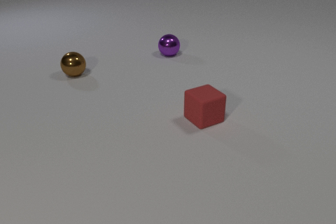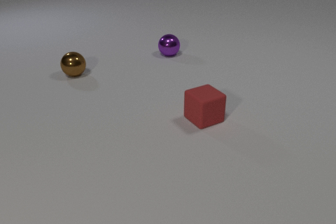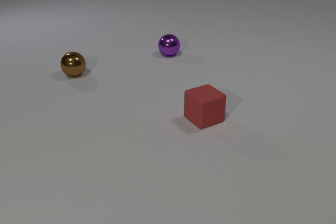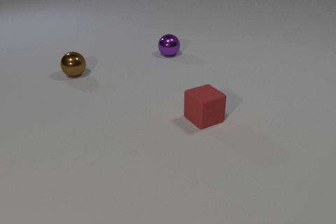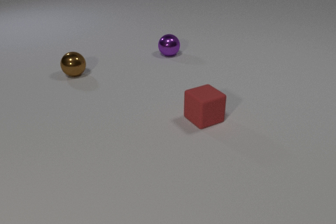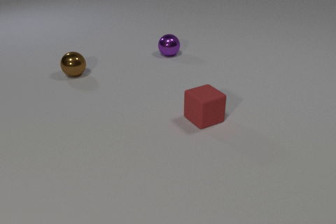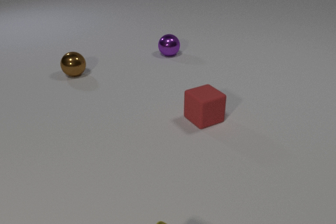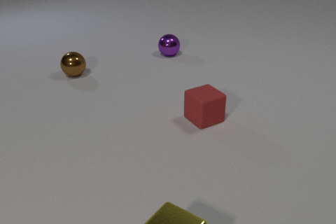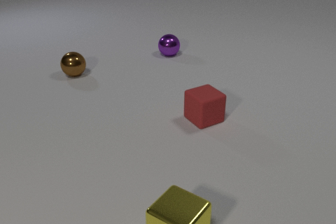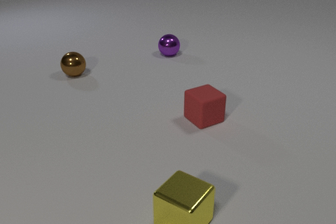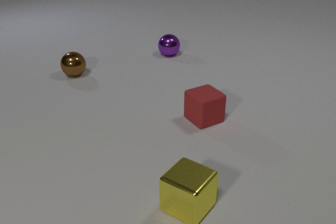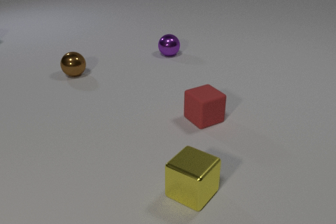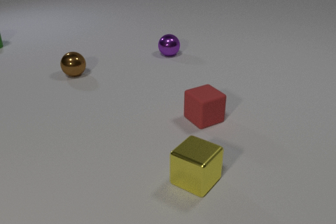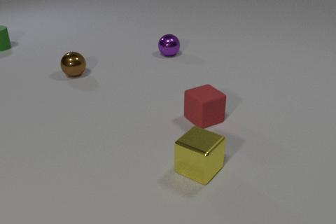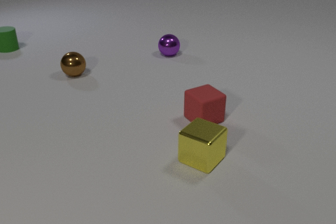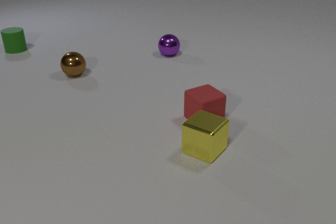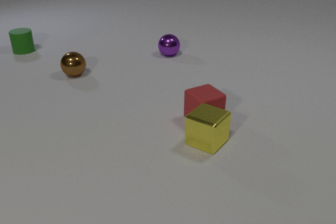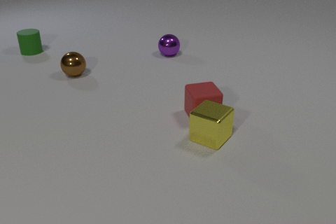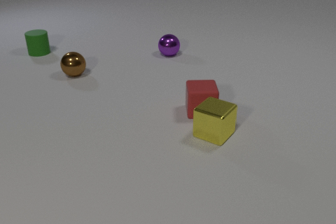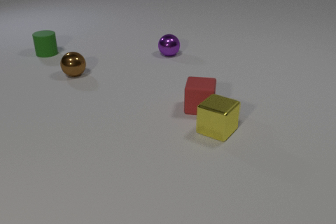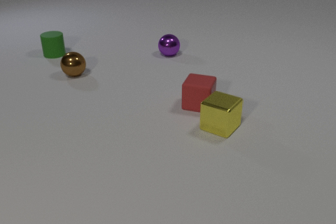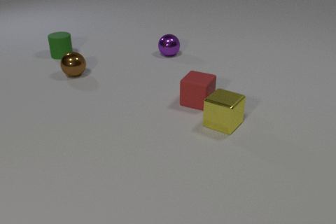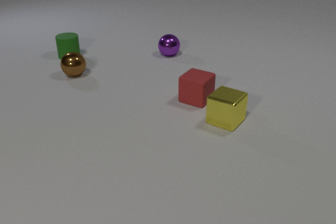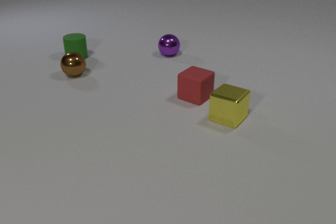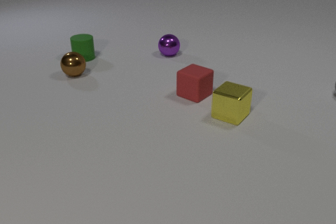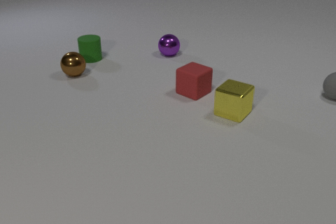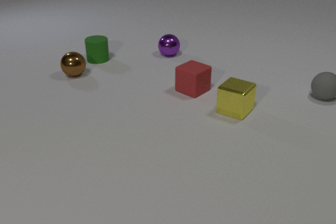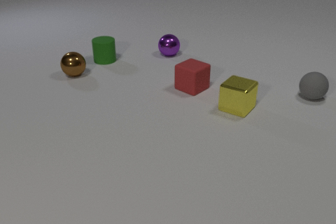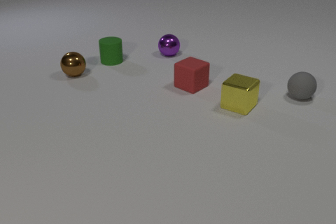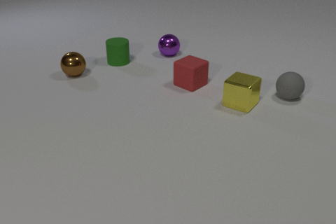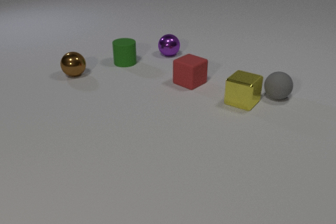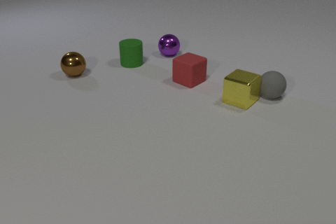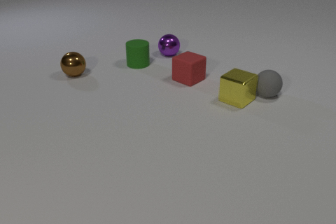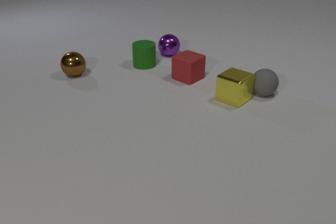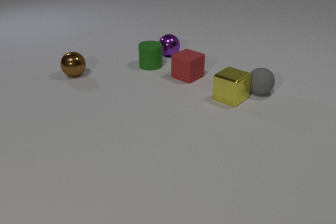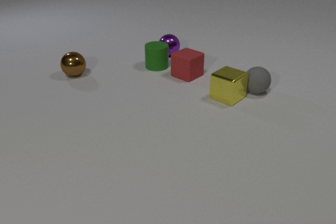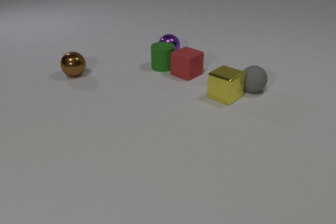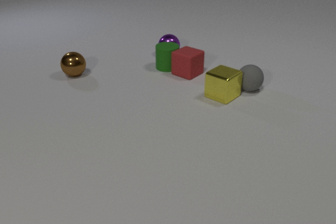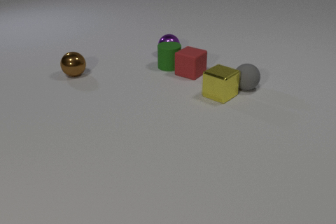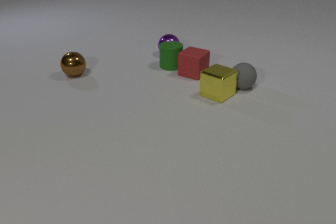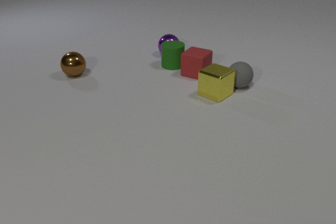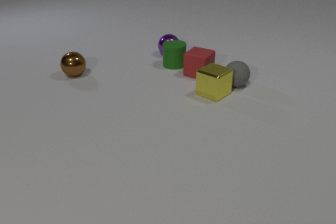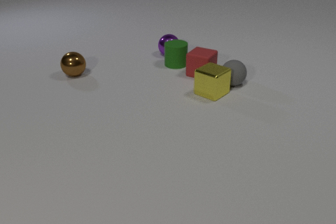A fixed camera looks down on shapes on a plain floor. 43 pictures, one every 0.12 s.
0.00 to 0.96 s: The yellow metal cube comes in at the bottom edge, slides away from the camera.
0.96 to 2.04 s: The yellow metal cube slides away from the camera. The red rubber cube slides away from the camera. The green rubber cylinder comes in at the left edge, slides to the right and toward the camera. The yellow metal cube and the red rubber cube collide.
2.04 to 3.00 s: The yellow metal cube slides away from the camera and to the right. The red rubber cube slides away from the camera, spins so that its near face slides to the left, clockwise seen from above. The gray rubber sphere comes in at the right edge, rolls to the left. The green rubber cylinder slides to the right and toward the camera.
3.00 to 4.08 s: The yellow metal cube slides away from the camera. The red rubber cube slides away from the camera. The gray rubber sphere rolls to the left. The green rubber cylinder slides to the right and toward the camera. The yellow metal cube and the gray rubber sphere collide.
4.08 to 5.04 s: The yellow metal cube slides to the left and away from the camera. The red rubber cube slides to the right and away from the camera. The gray rubber sphere rolls to the left and away from the camera. The green rubber cylinder slides to the right. The red rubber cube and the green rubber cylinder collide.
How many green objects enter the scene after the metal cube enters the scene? 1.
Are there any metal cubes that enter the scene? yes.
How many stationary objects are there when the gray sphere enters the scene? 2.
